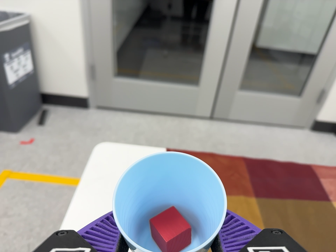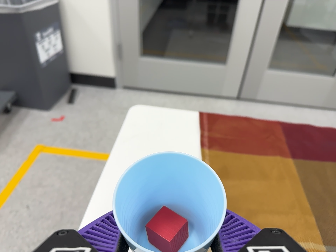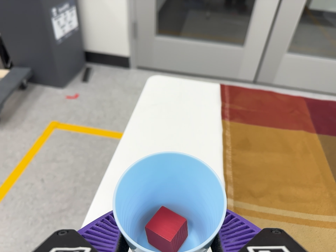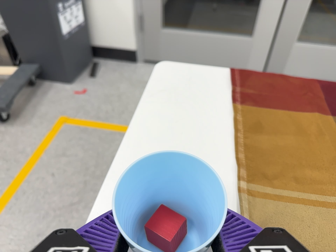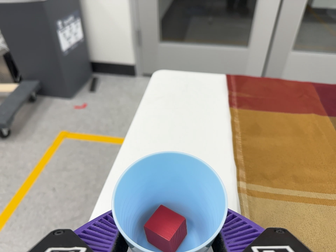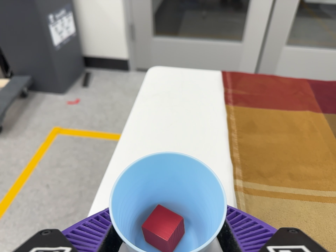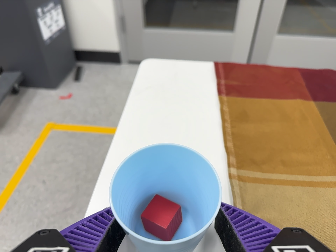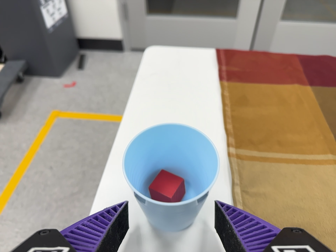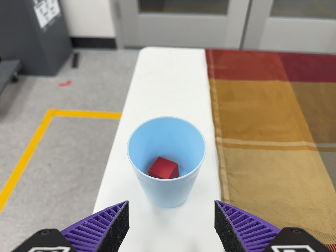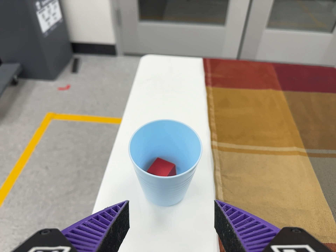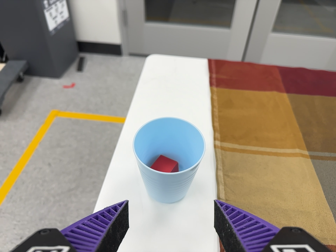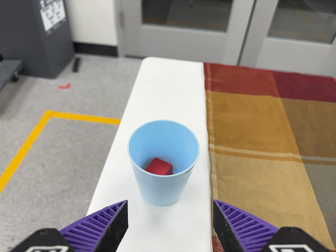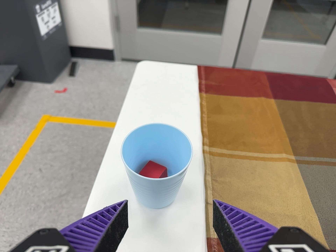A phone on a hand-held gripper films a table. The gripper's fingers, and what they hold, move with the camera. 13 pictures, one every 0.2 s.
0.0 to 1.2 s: The camera travels toward the bottom of its view, about 9 cm, so close, fixed things drift upward.
1.2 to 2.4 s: The camera travels backward, about 9 cm, so what stands in front gets smaller.
The film runs forward here.
